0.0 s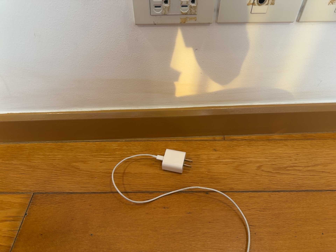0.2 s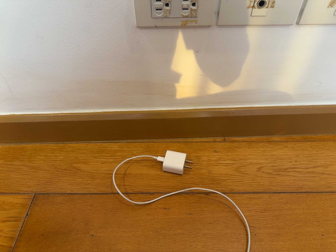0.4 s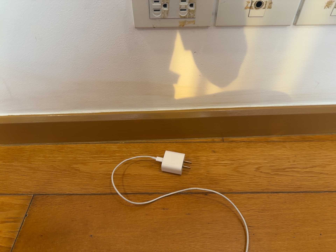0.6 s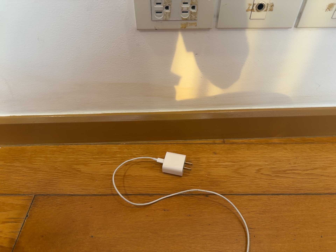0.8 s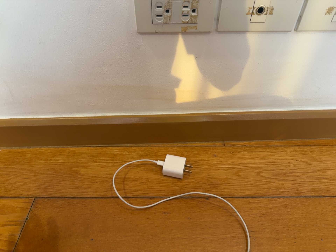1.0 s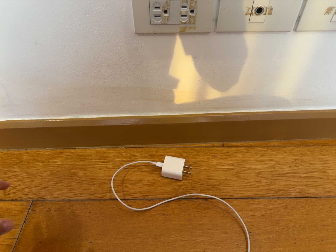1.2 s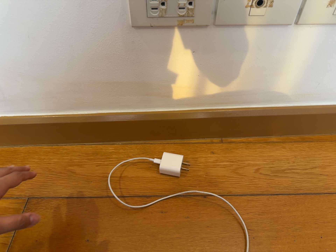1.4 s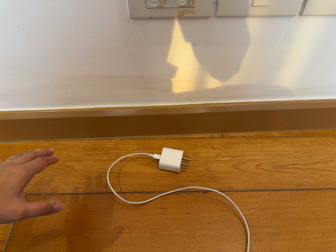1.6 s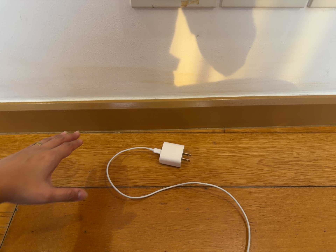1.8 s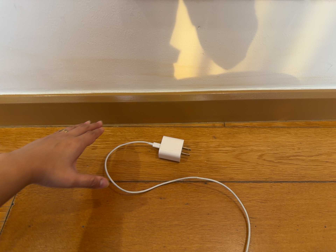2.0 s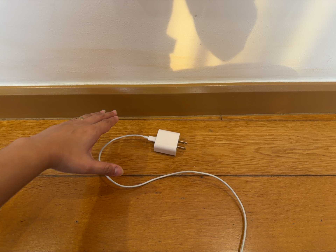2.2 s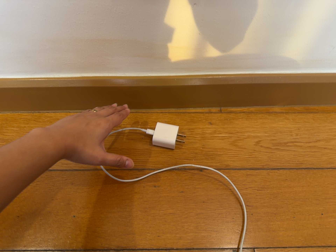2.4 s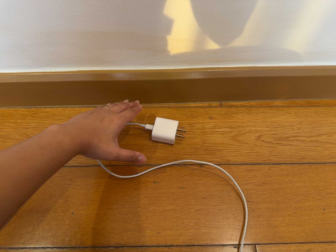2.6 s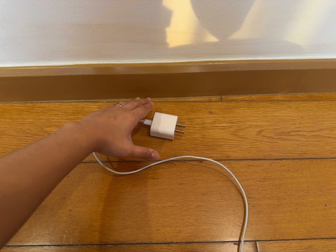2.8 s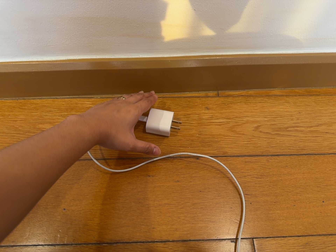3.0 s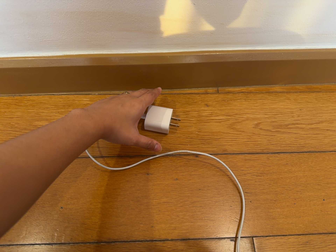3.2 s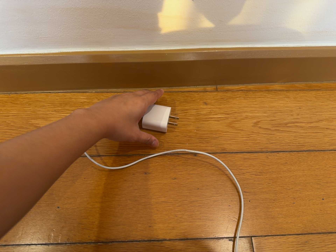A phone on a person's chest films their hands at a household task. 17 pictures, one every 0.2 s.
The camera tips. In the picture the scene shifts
upward.
0.0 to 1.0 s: The camera keeps its place and its aim.
1.0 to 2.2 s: The camera travels forward, about 6 cm, so what stands in front looms larger. Its aim tips toward the bottom of its view by about 10 degrees, and the scene shifts upward.
2.2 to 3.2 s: The camera shifts only a little, or ends up much as it began.
The film runs forward here.
